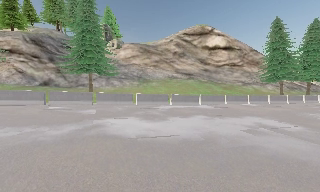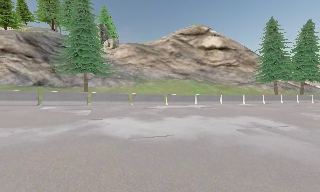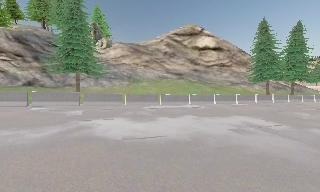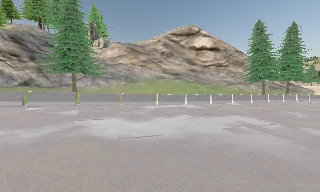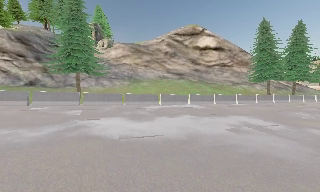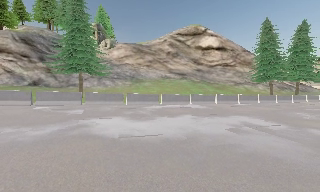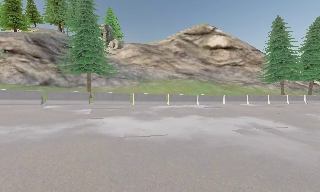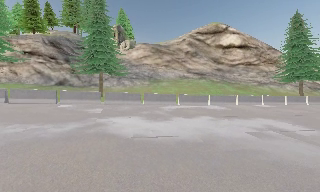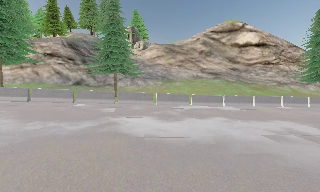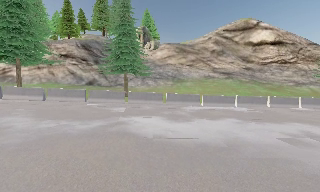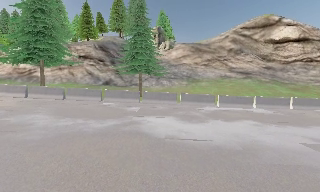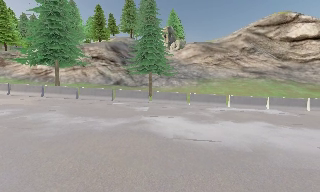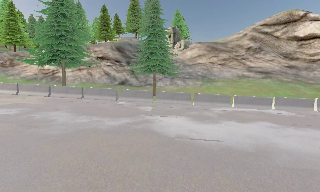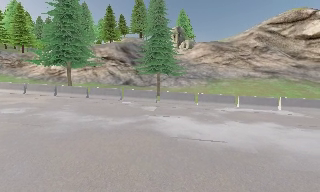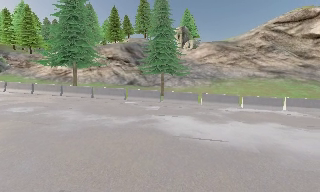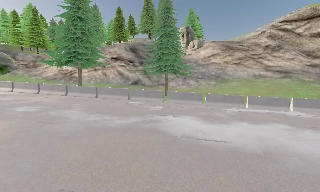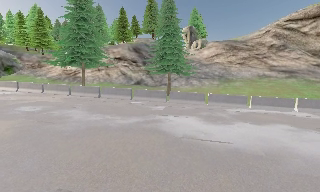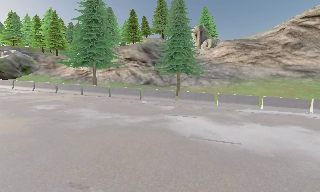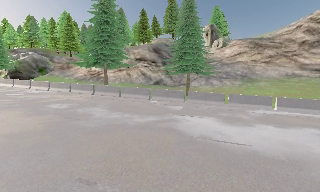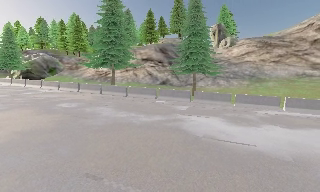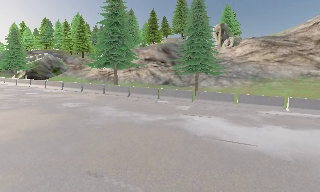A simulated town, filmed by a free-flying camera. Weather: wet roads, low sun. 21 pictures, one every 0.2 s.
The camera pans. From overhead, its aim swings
counterclockwise.
The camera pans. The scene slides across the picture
to the right.
0.0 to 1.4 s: The camera travels to its right, about 0.5 m.
1.4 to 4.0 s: The camera pans to its left, which is counterclockwise from overhead, by about 35 degrees. It travels to its right, about 1 m.
The film runs backward here.
